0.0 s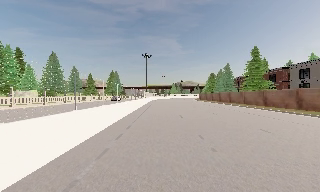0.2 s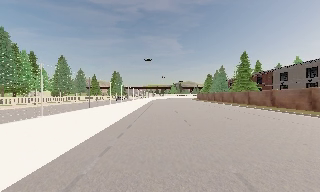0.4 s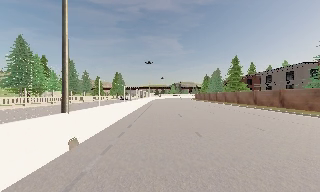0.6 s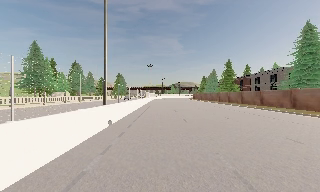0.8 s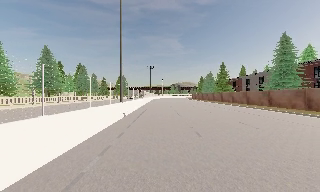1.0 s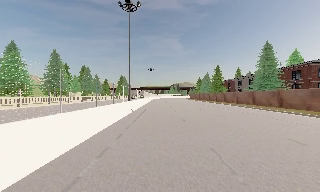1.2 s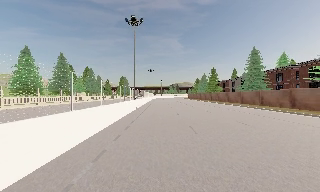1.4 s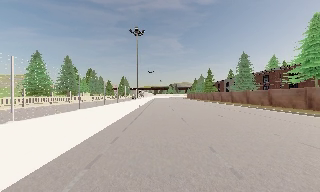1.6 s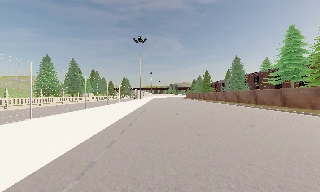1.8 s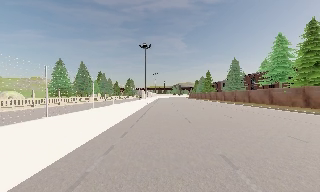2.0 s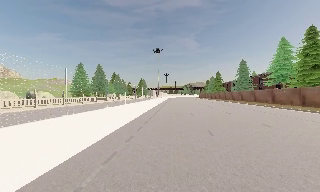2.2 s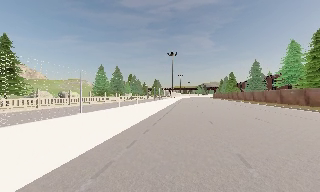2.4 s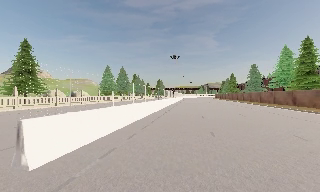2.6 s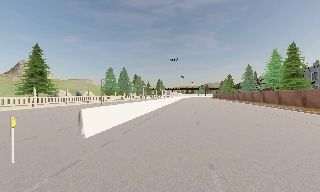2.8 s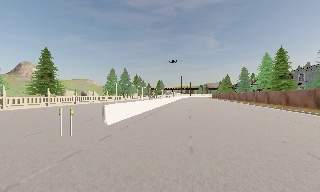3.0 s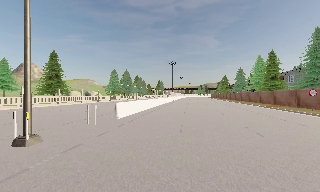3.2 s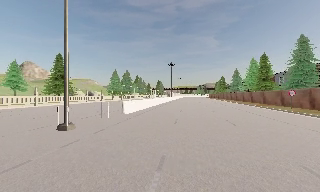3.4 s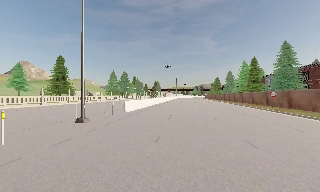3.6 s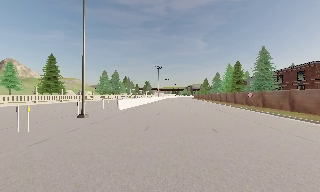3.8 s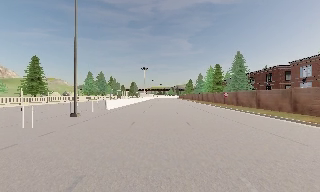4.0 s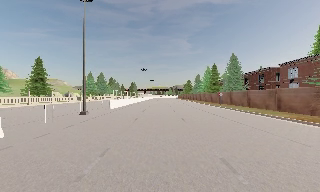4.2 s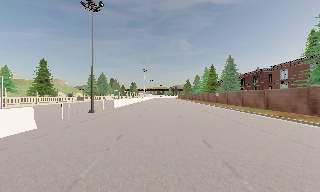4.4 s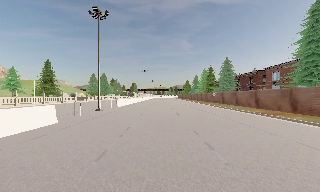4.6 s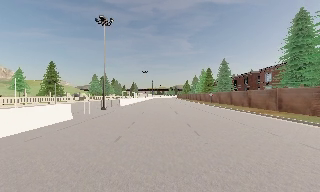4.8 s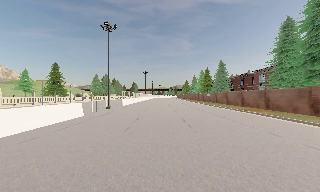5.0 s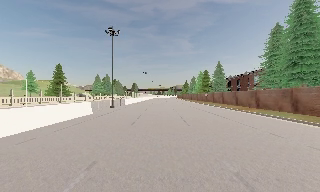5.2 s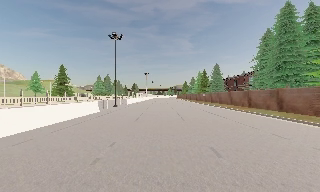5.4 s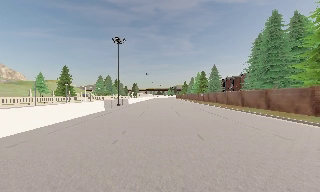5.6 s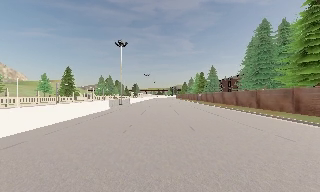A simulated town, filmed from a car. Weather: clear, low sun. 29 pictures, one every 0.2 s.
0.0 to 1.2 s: The camera travels backward, about 25 m, so what stands in front gets smaller.
1.2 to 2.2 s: The camera pans to its left, which is counterclockwise from overhead, by about 10 degrees. It travels backward, about 17 m, so what stands in front gets smaller.
2.2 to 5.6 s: The camera travels backward, about 35 m, so what stands in front gets smaller.
The film runs backward here.
